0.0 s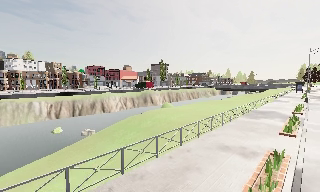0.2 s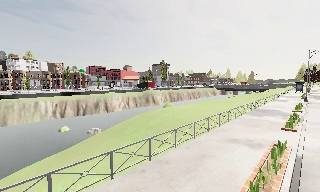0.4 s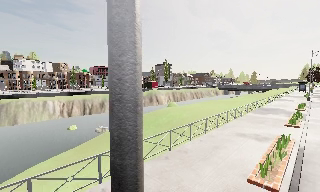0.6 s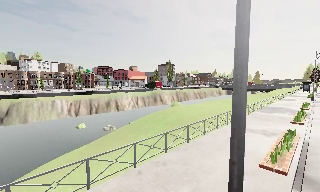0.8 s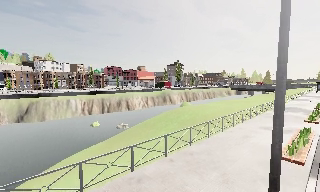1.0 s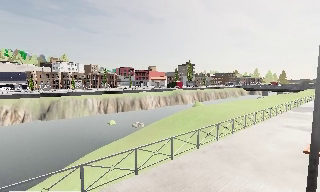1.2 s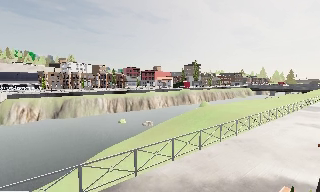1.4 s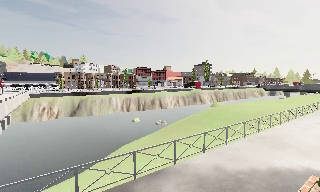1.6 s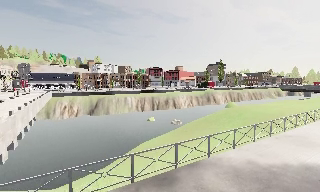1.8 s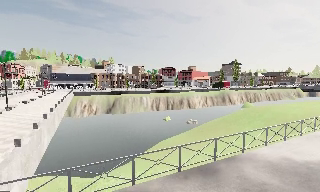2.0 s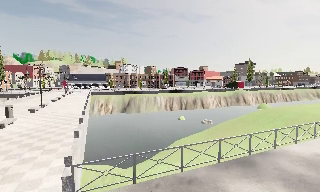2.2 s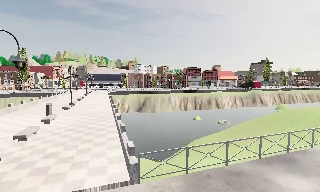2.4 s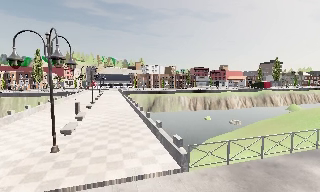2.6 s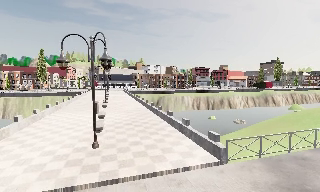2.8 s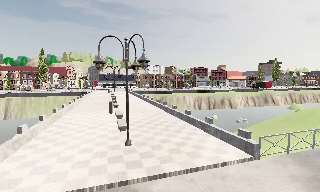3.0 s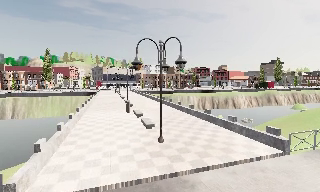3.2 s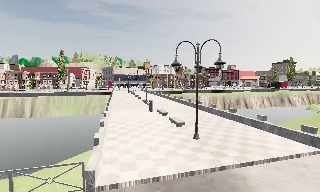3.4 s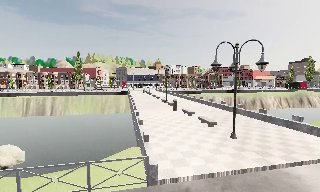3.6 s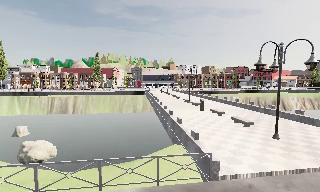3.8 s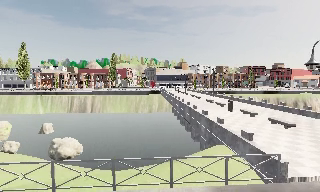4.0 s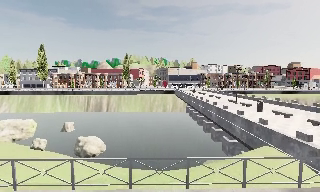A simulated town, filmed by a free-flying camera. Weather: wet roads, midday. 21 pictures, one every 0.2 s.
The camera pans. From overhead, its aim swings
counterclockwise.
The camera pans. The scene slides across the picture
to the right.
0.0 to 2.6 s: The camera pans to its left, which is counterclockwise from overhead, by about 30 degrees. It travels to its left and backward, about 16 m, so close, fixed things drift to the right.
2.6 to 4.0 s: The camera swings to its left by about 15 degrees, and the scene slides to the right. It travels to its left, about 10 m, so close, fixed things drift to the right.
The film runs forward here.
